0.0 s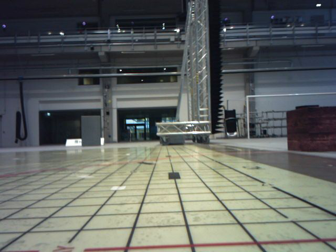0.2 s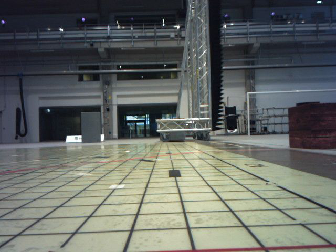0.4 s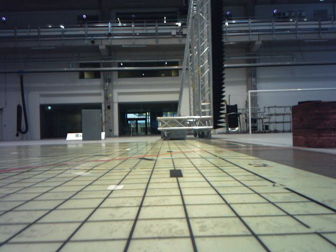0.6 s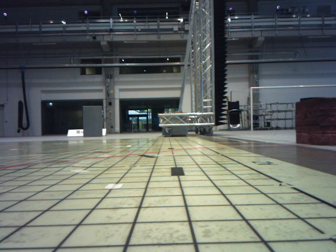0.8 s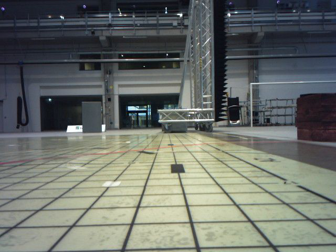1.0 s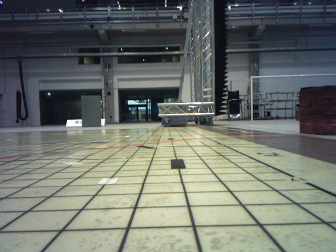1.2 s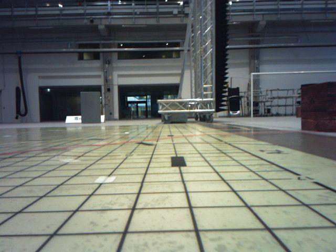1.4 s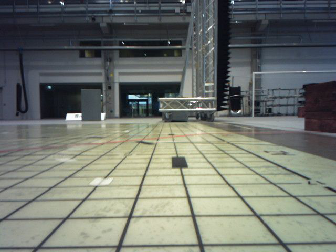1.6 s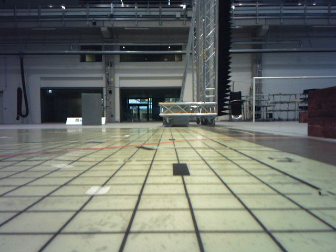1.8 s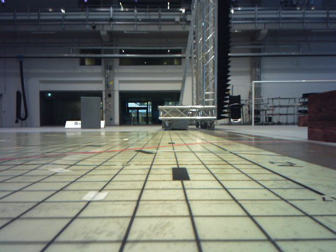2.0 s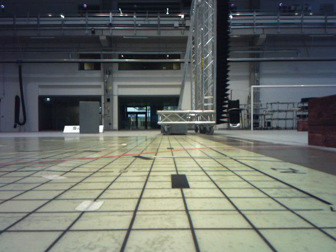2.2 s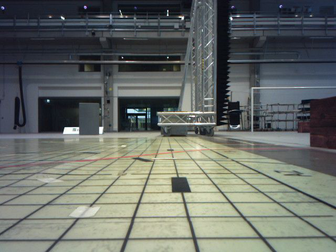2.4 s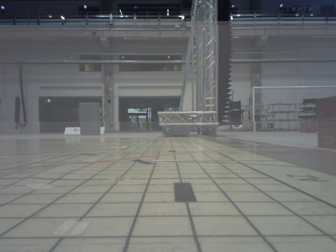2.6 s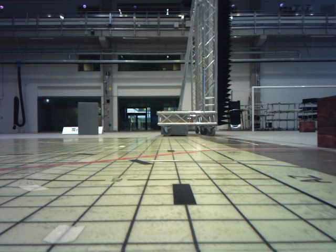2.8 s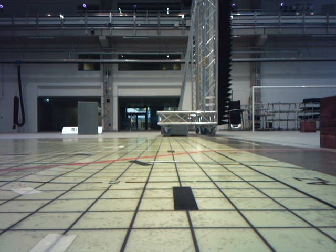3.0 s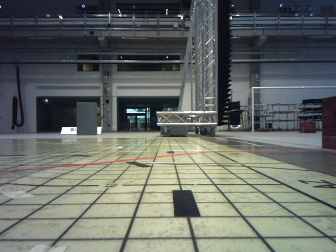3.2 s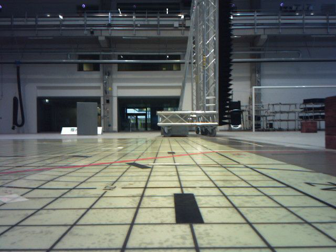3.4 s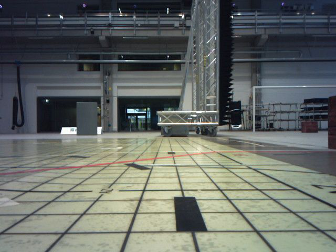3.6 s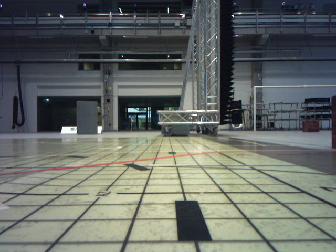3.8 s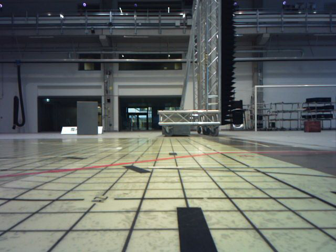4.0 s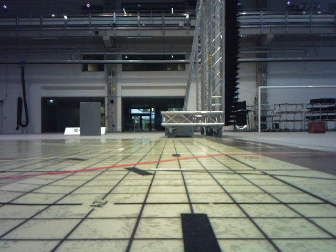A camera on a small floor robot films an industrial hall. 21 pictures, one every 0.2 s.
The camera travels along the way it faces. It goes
forward.
0.0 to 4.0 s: The camera travels forward, about 0.8 m, so what stands in front looms larger.
The film runs forward here.
